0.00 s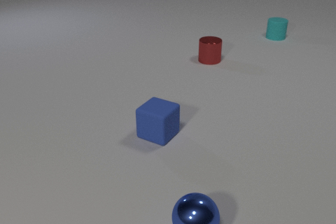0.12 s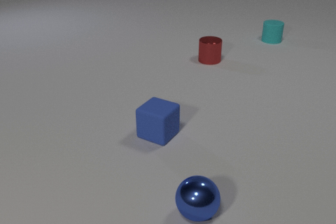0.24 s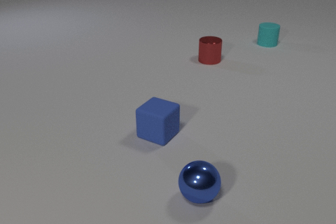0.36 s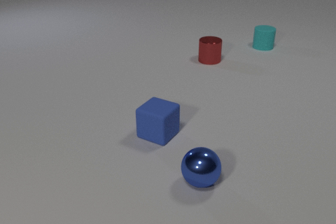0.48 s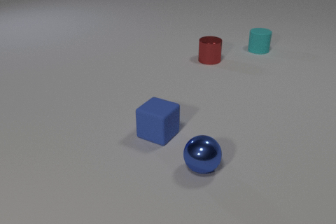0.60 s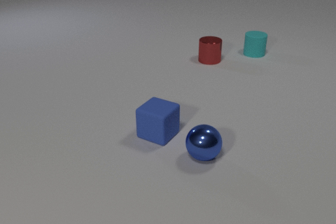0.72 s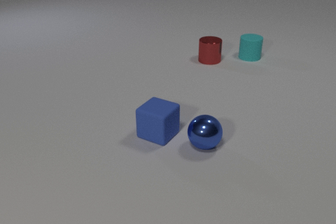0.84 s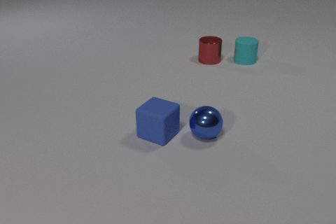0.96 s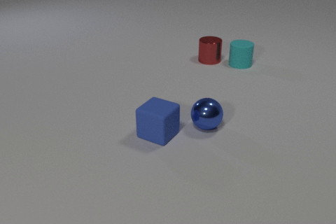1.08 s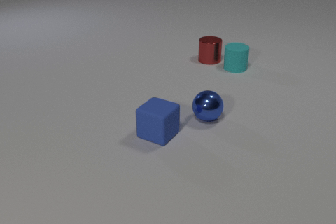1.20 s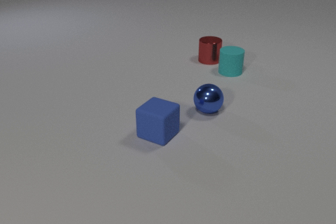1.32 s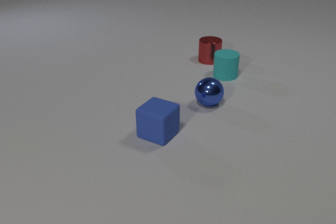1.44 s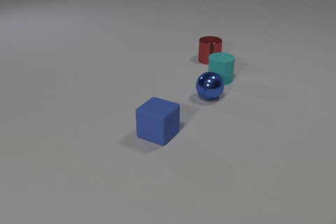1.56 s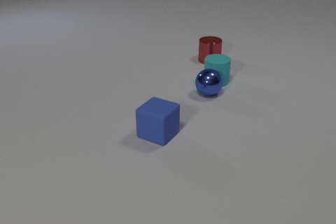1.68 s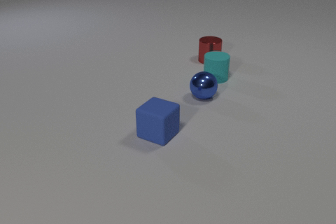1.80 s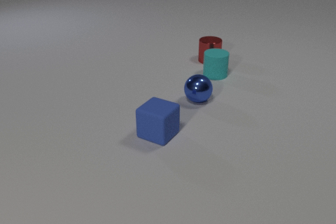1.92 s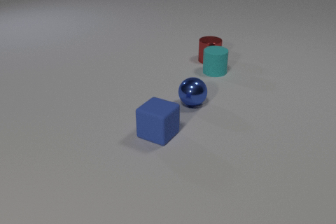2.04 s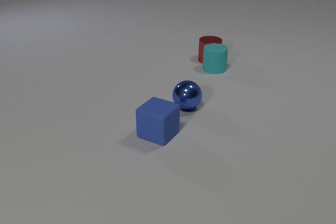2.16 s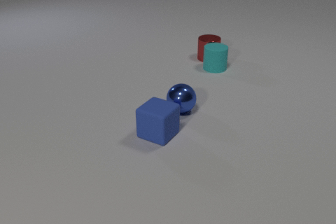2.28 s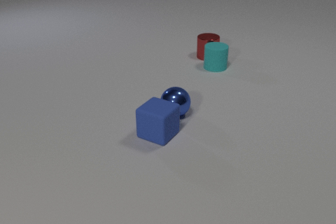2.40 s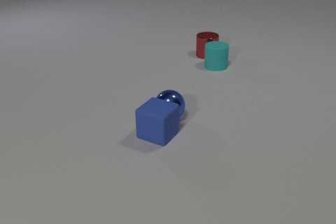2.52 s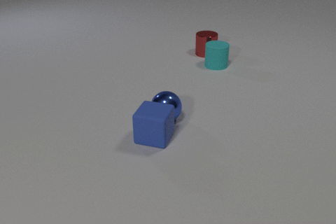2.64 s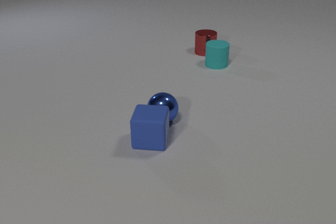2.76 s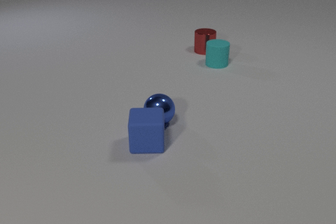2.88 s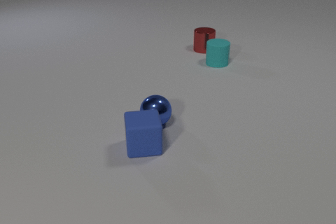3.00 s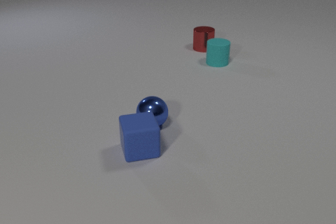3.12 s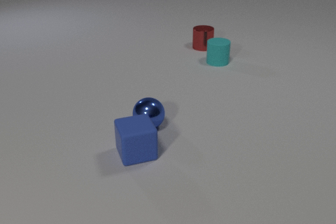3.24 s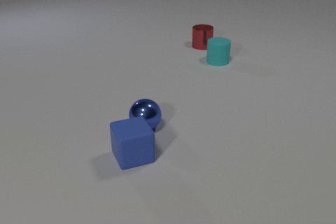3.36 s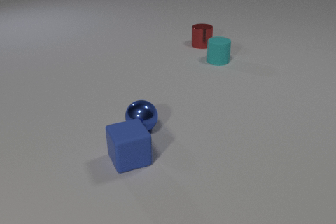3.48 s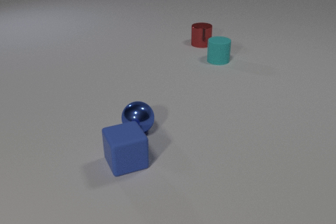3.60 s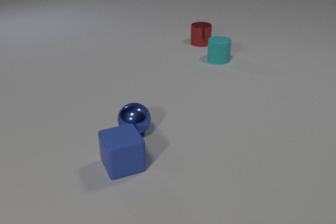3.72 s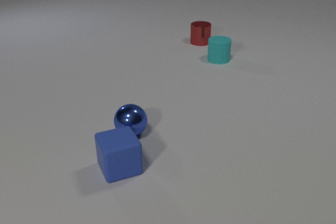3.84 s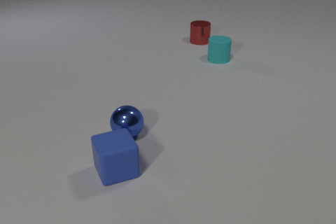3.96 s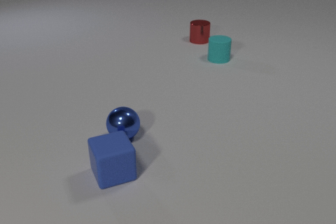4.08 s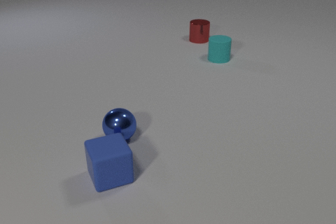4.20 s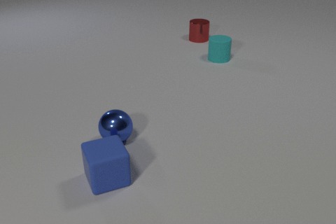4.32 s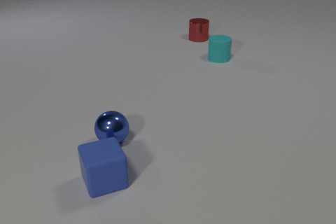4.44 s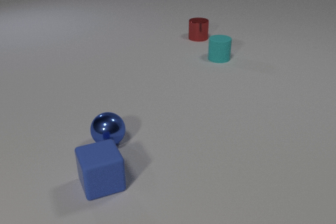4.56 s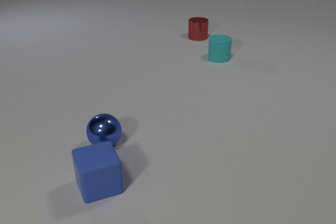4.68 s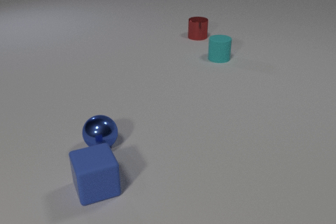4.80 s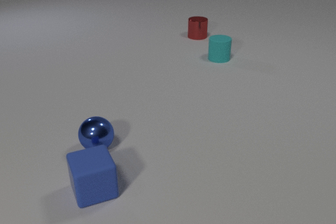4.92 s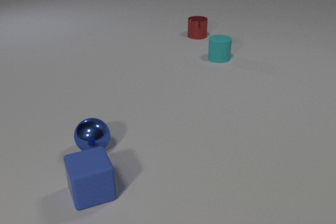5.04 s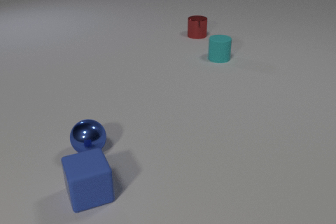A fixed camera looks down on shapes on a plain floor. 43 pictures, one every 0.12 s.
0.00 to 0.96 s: The cyan rubber cylinder slides toward the camera. The blue metal sphere rolls away from the camera.
0.96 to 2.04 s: The cyan rubber cylinder slides to the left and toward the camera. The blue metal sphere rolls away from the camera and to the left. The cyan rubber cylinder and the blue metal sphere collide. The cyan rubber cylinder and the red metal cylinder collide.
2.04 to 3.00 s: The cyan rubber cylinder slides away from the camera. The blue metal sphere rolls toward the camera and to the left. The red metal cylinder slides away from the camera. The blue rubber cube slides toward the camera and to the left, spins so that its near face slides to the right, counterclockwise seen from above. The blue metal sphere and the blue rubber cube collide.
3.00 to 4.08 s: The cyan rubber cylinder slides away from the camera. The blue metal sphere rolls to the left and toward the camera. The red metal cylinder slides away from the camera. The blue rubber cube slides toward the camera and to the left.
4.08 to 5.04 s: The blue metal sphere rolls to the left and toward the camera. The red metal cylinder slides away from the camera. The blue rubber cube slides toward the camera and to the left.
Are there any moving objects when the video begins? yes.
What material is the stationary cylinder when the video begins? metal.
What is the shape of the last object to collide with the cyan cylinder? cylinder.
